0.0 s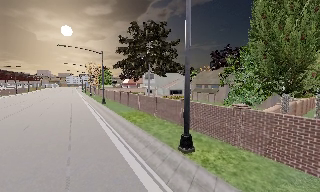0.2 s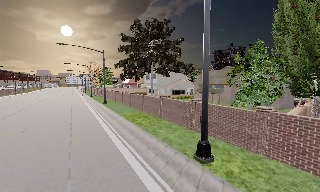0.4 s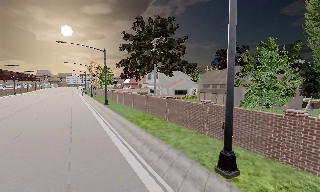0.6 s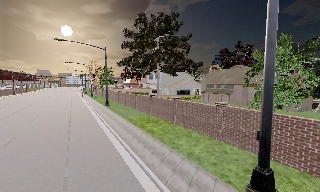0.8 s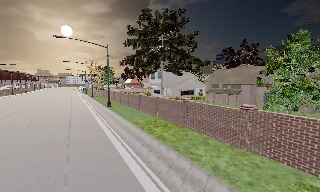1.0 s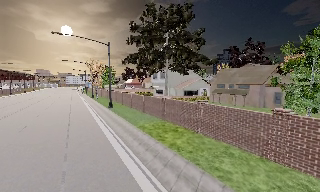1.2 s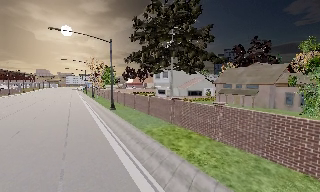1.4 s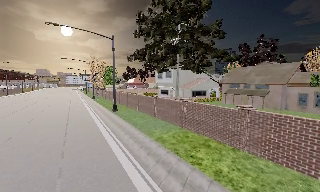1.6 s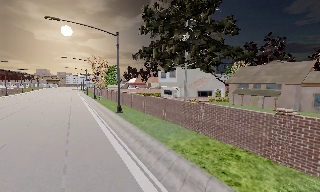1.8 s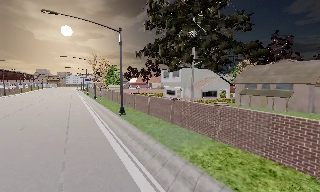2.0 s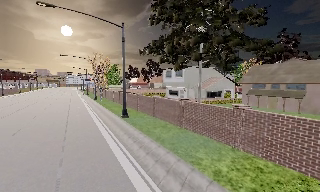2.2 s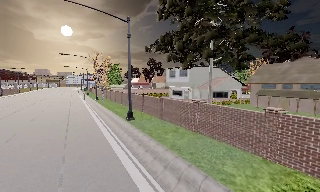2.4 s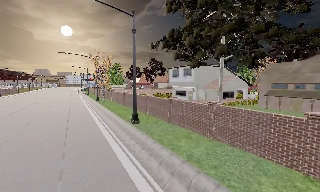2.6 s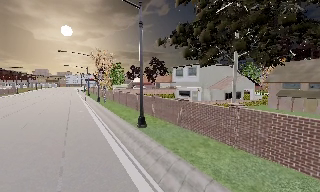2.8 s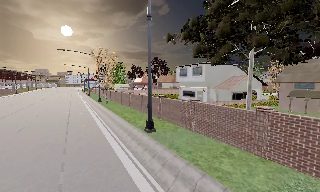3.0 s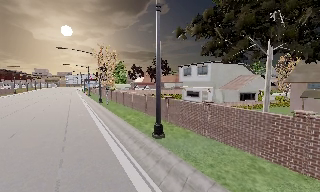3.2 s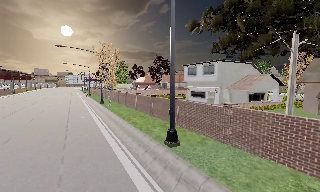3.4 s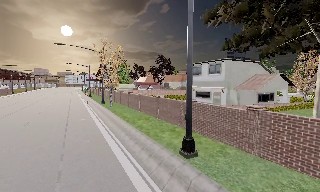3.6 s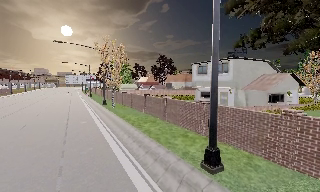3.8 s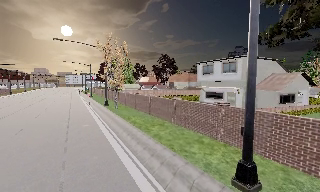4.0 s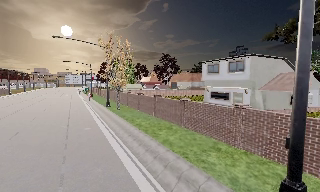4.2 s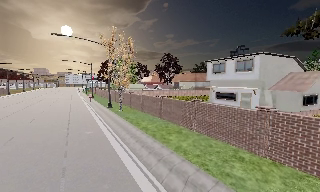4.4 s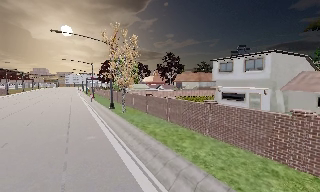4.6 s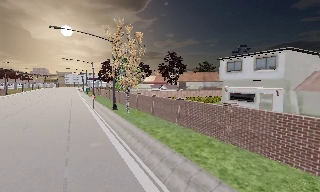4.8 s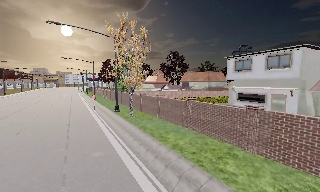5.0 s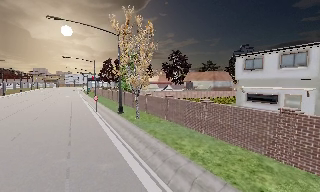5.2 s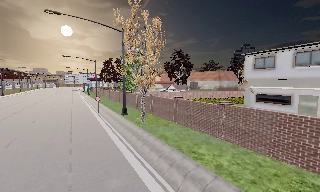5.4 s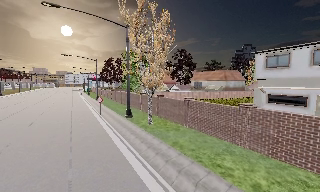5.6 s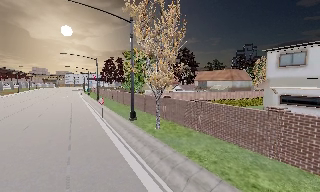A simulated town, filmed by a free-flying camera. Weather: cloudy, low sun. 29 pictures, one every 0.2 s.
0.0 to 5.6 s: The camera travels forward and to its left, about 45 m, so what stands in front looms larger.
The film runs forward here.
